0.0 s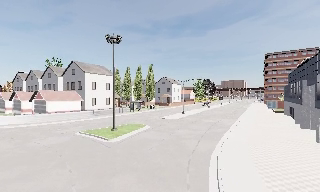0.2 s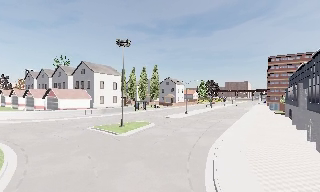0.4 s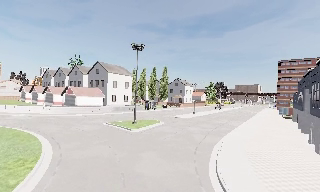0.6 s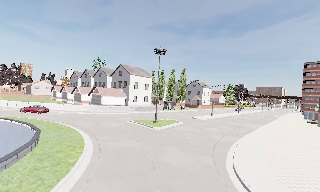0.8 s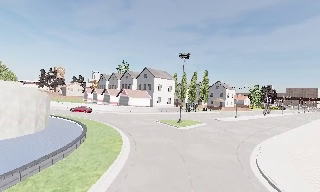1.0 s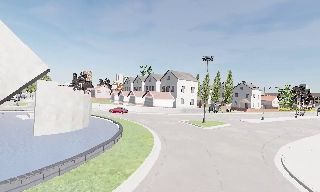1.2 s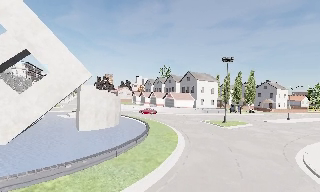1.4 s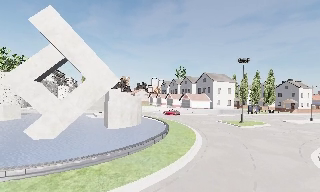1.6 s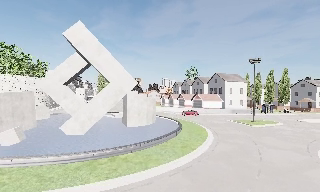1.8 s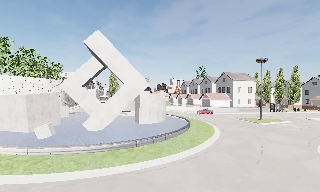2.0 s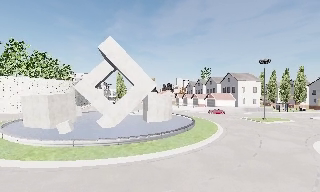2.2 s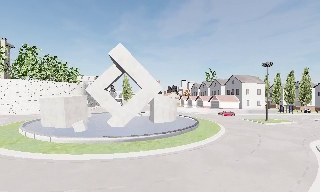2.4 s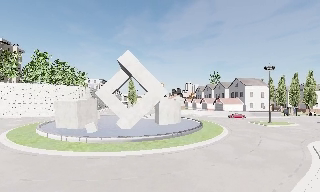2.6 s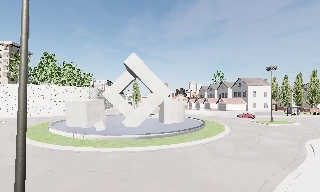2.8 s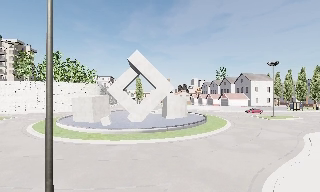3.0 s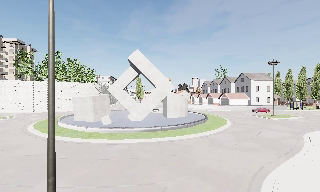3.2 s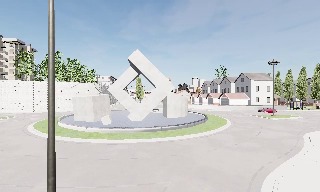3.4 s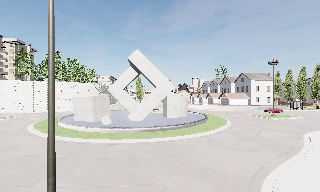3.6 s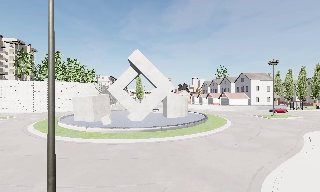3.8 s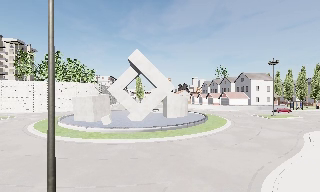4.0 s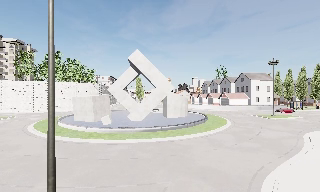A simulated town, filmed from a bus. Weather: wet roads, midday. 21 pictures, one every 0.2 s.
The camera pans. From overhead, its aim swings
counterclockwise.
The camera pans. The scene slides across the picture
to the right.
0.0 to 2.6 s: The camera swings to its left by about 50 degrees, and the scene slides to the right. It travels backward, about 20 m.
2.6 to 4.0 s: The camera travels backward, about 1 m, so what stands in front gets smaller. It loses speed.
The film runs backward here.
